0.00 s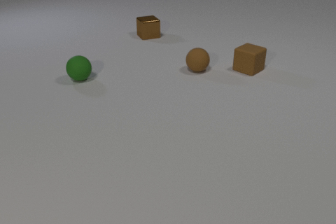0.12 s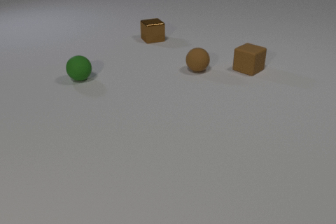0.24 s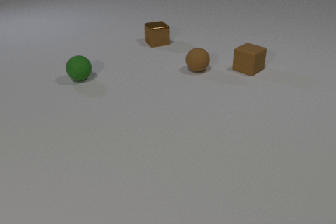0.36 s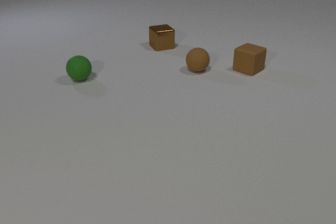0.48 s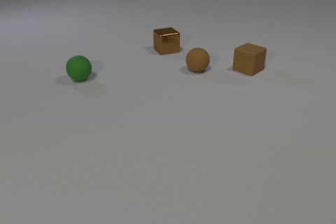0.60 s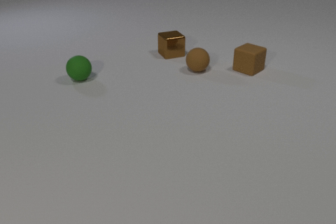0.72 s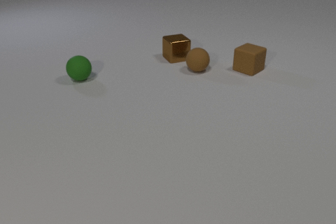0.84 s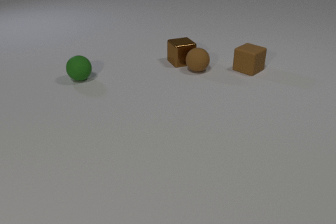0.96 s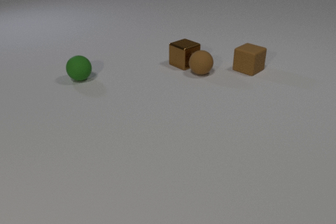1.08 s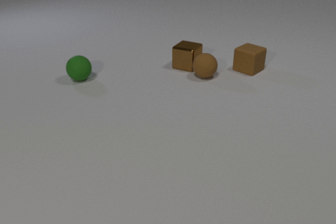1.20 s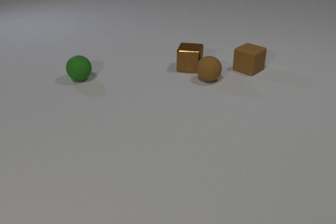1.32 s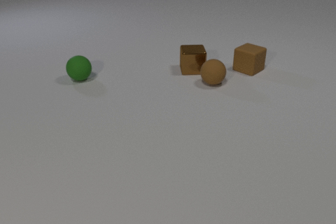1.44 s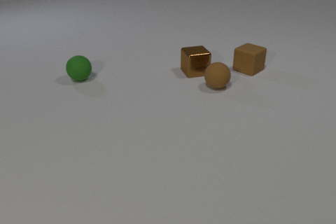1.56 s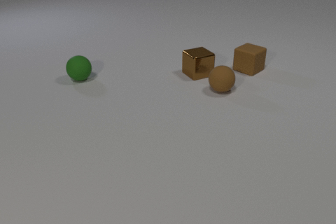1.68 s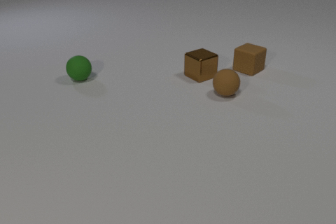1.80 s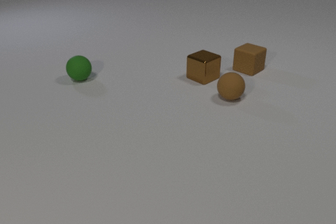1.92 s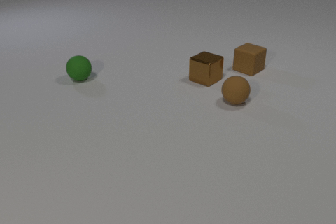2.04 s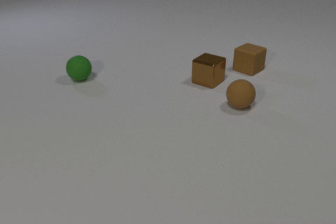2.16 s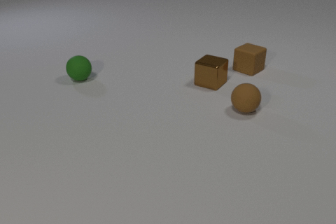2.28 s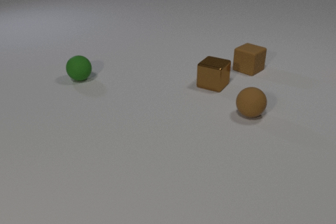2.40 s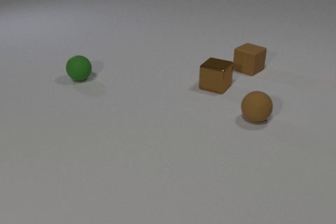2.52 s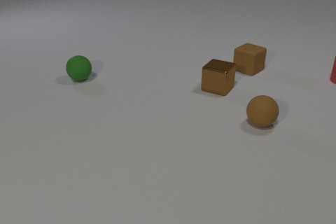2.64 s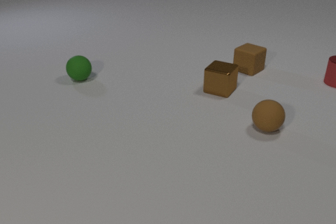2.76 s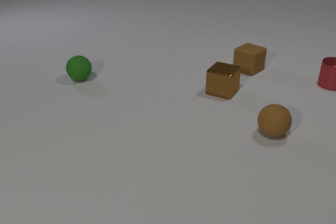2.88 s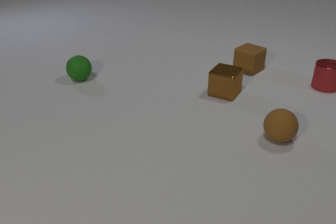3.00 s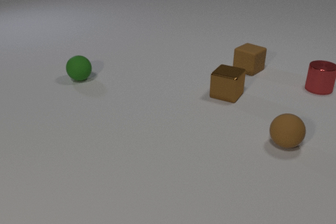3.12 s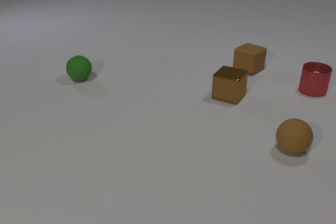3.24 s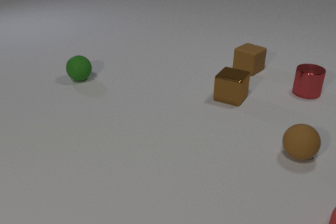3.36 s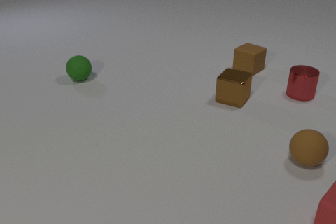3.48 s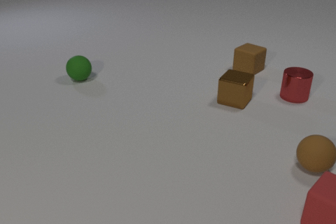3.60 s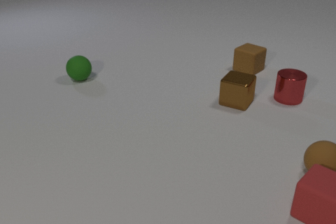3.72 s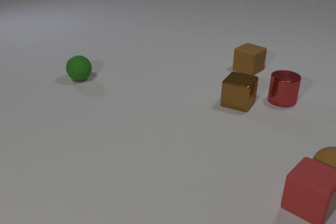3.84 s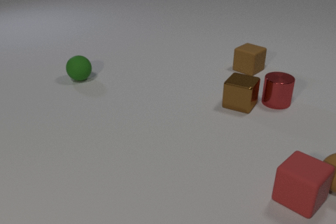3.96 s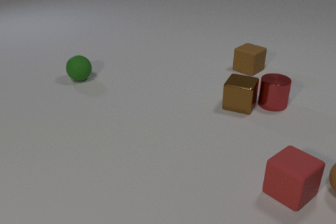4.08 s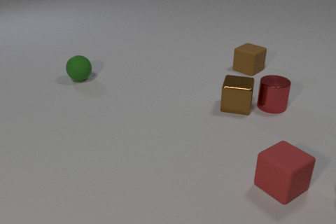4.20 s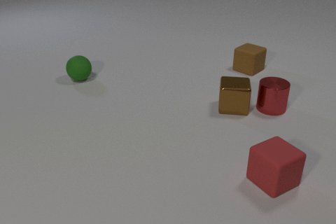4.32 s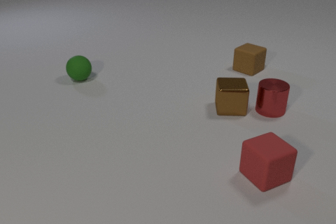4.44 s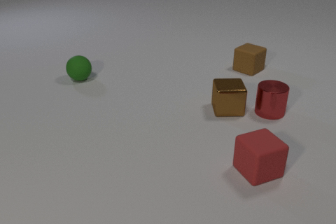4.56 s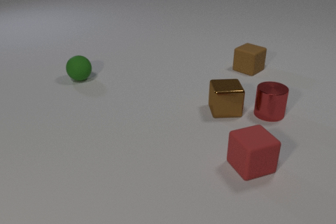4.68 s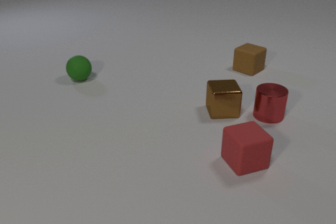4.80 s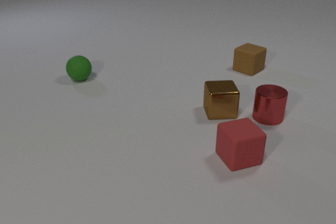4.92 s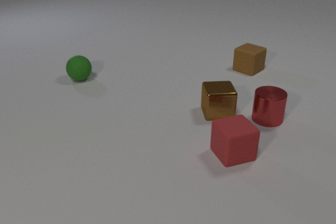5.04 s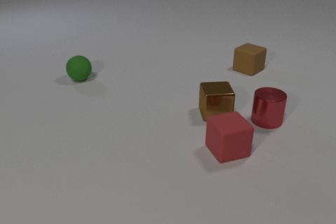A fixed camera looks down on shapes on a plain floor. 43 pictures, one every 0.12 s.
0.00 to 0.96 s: The brown metal cube slides toward the camera and to the right. The brown rubber sphere rolls toward the camera. The brown metal cube and the brown rubber sphere collide.
0.96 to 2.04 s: The brown metal cube slides toward the camera and to the right, spins counterclockwise seen from above by about 105 degrees, its near face sliding to the right. The brown rubber sphere rolls toward the camera and to the right.
2.04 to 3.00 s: The brown metal cube slides toward the camera and to the right. The brown rubber sphere rolls toward the camera and to the right. The red metal cylinder comes in at the right edge, slides toward the camera and to the left.
3.00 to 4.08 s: The brown metal cube slides toward the camera and to the right. The brown rubber sphere rolls to the right and toward the camera, leaves at the right edge. The red metal cylinder slides toward the camera and to the left. The red rubber cube comes in at the right edge, slides to the left and away from the camera. The brown rubber sphere and the red rubber cube collide. The brown metal cube and the red metal cylinder collide.
4.08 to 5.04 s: The brown metal cube slides to the left and toward the camera, spins counterclockwise seen from above by about 15 degrees, its near face sliding to the right. The red metal cylinder slides toward the camera. The red rubber cube slides to the left and away from the camera.
How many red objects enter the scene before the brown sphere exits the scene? 2.
How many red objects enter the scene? 2.
Are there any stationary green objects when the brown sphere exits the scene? yes.
